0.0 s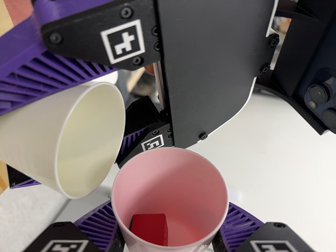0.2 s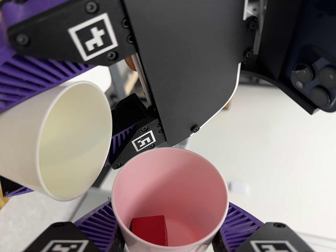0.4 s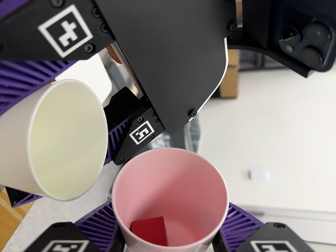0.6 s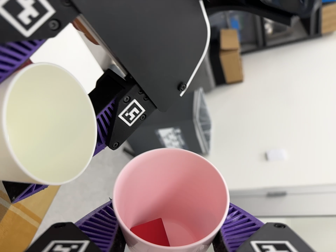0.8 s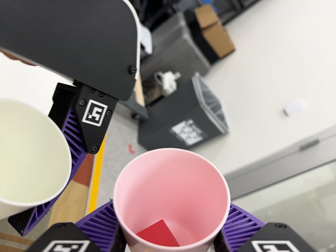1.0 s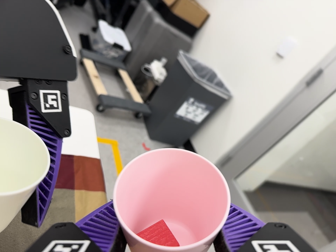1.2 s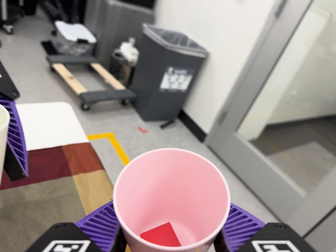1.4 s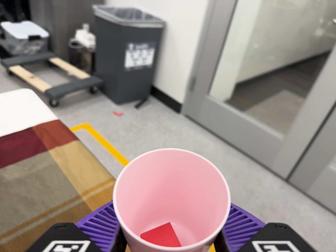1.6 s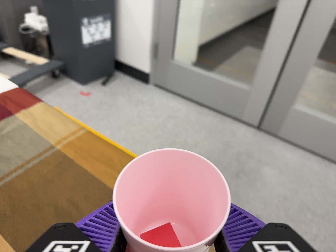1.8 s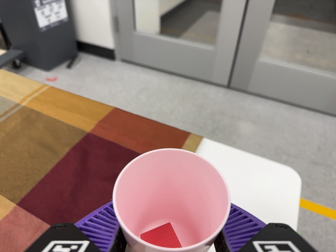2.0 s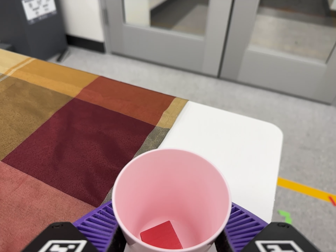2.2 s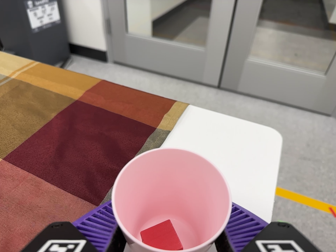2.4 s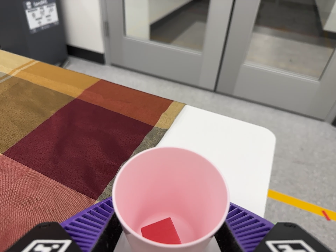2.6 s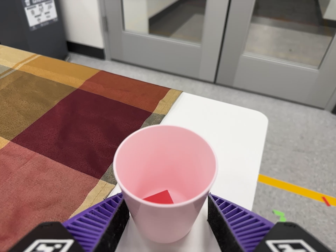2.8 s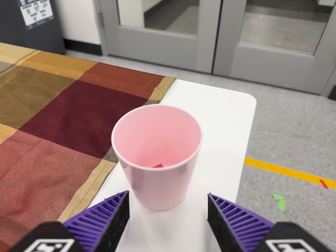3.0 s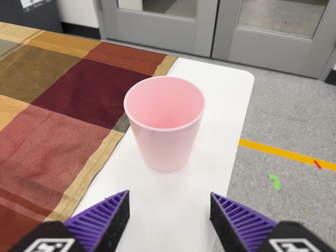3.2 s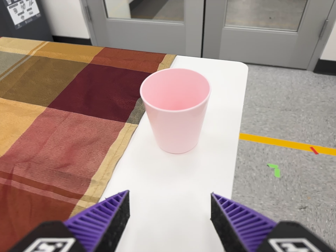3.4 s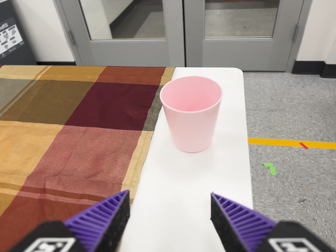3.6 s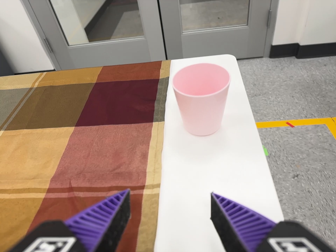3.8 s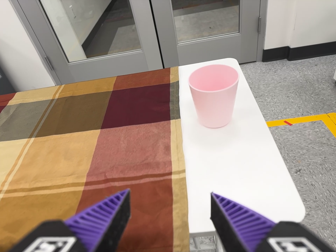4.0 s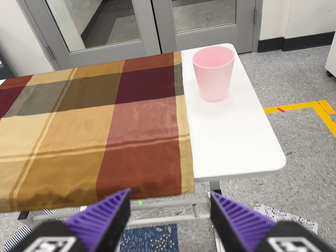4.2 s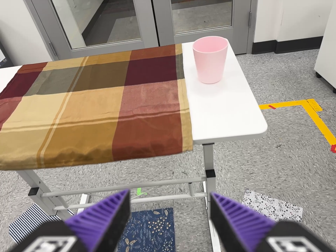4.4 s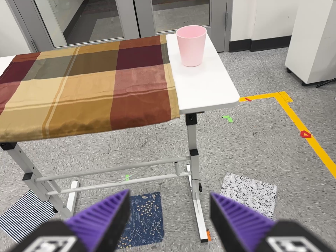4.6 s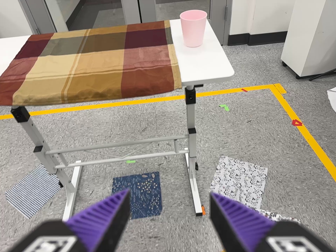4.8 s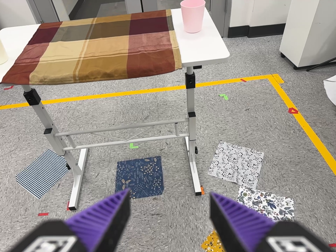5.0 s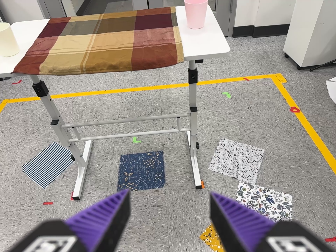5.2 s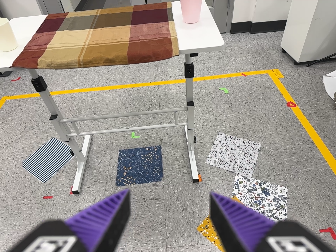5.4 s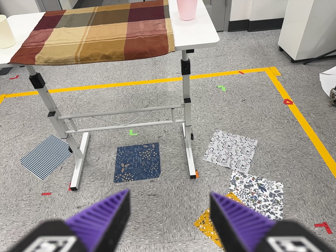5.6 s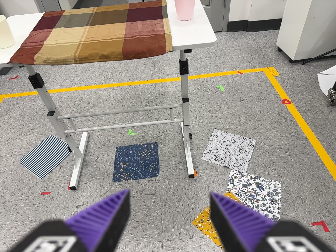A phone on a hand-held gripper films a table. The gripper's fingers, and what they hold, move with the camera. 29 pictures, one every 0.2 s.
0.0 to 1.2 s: The camera pans to its left by about 10 degrees. It travels to its right and toward the bottom of its view, about 18 cm. Its aim tips toward the bottom of its view by about 10 degrees, and the scene shifts upward. It rolls about its line of sight by about 85 degrees, and the scene rotates counterclockwise.
1.2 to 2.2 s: The camera swings to its right by about 15 degrees, and the scene slides to the left. It travels toward the bottom of its view, about 28 cm, so close, fixed things drift upward. Its aim tips toward the bottom of its view by about 10 degrees, and the scene shifts upward. It rolls about its line of sight by about 35 degrees, and the scene rotates counterclockwise.
2.2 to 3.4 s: The camera travels backward and toward the bottom of its view, about 16 cm, so what stands in front gets smaller. It rolls about its line of sight by about 15 degrees, and the scene rotates counterclockwise.
3.4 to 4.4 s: The camera pans to its right by about 10 degrees. It travels backward, toward the bottom of its view and to its left, about 38 cm, so what stands in front gets smaller. It rolls about its line of sight by about 10 degrees, and the scene rotates counterclockwise.
4.4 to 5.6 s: The camera travels backward and toward the bottom of its view, about 28 cm, so what stands in front gets smaller.
The film runs backward here.
